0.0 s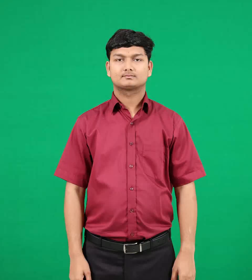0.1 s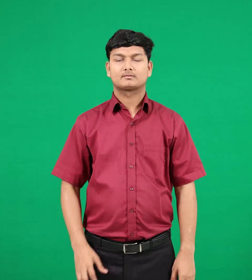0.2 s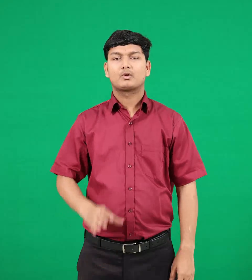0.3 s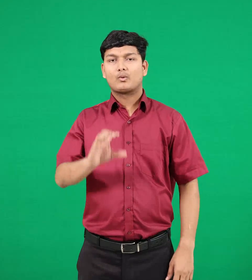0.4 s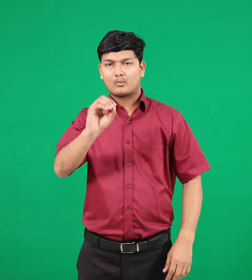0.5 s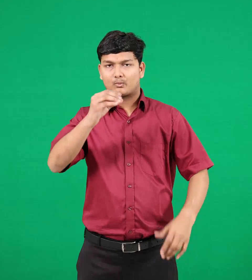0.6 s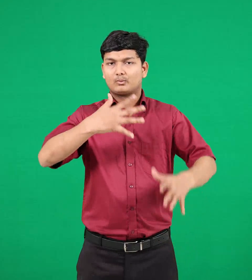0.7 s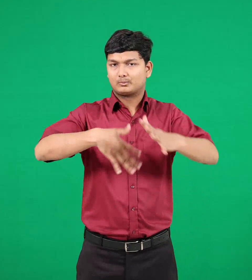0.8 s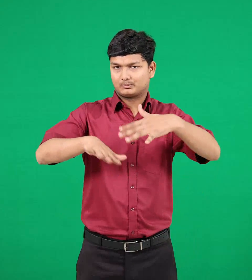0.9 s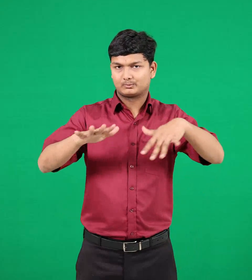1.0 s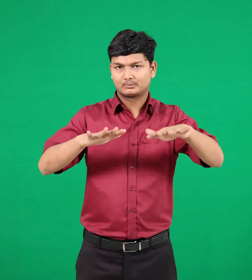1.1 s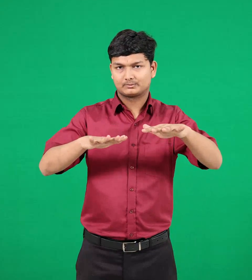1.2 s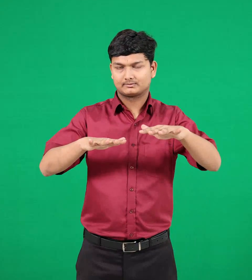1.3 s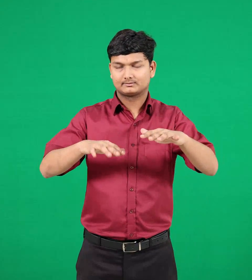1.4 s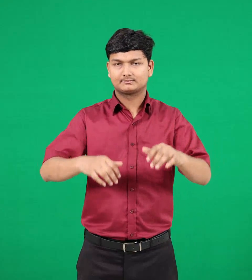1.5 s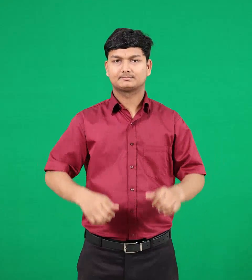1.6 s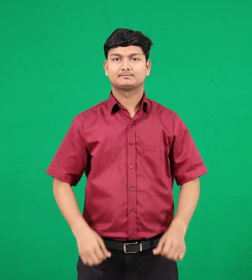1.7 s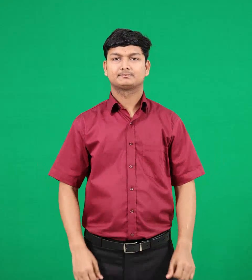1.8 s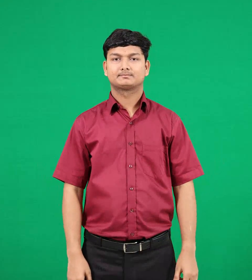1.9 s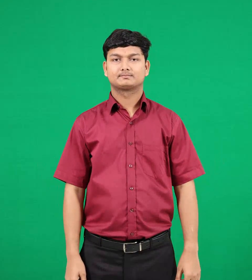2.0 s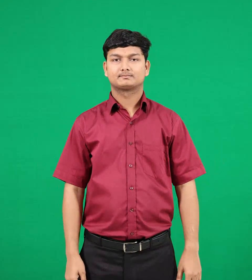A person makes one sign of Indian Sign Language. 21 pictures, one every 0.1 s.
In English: organization
